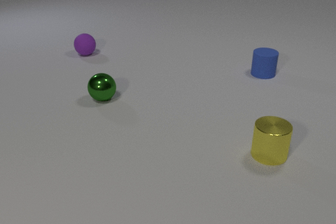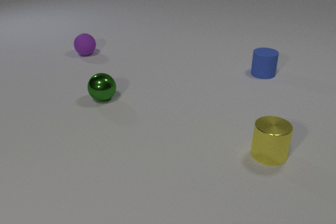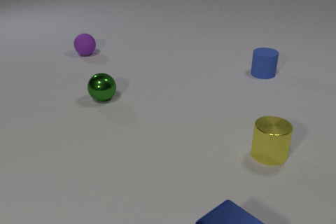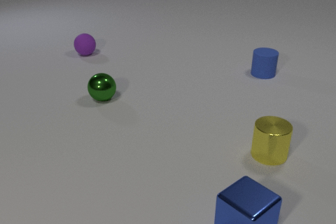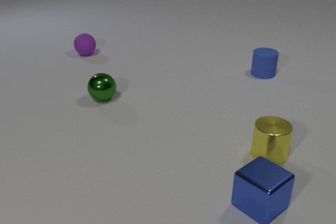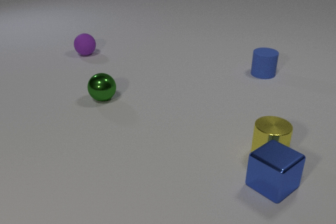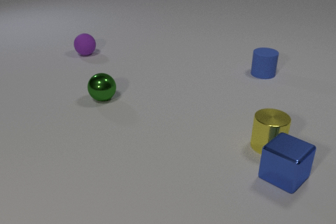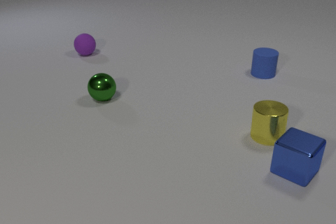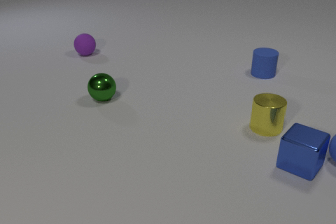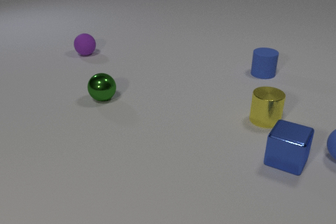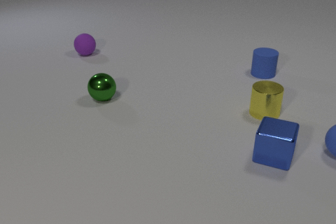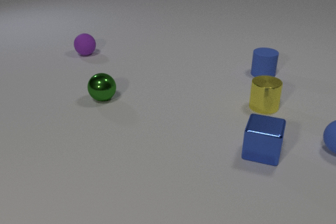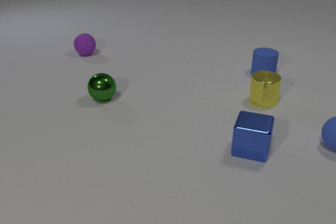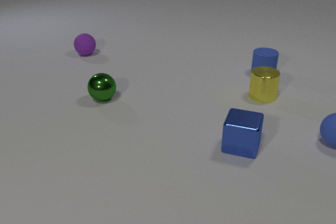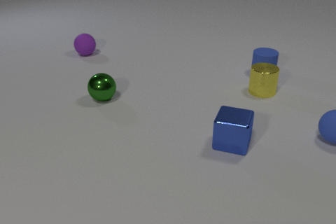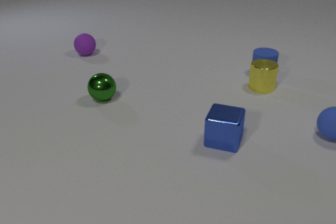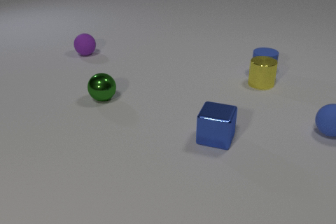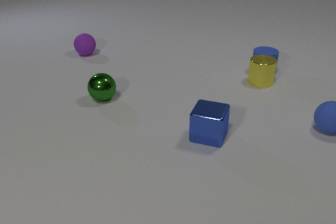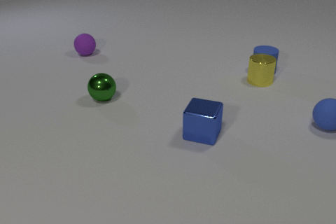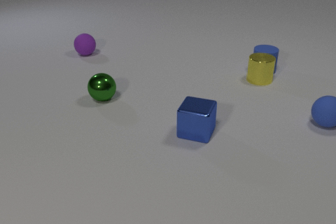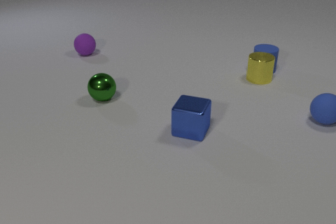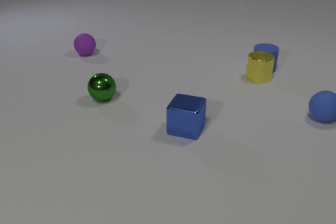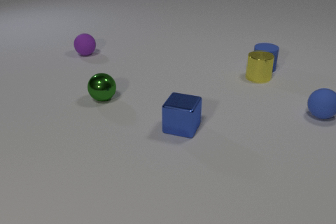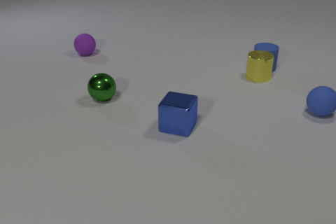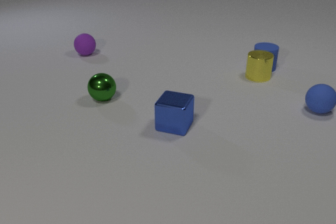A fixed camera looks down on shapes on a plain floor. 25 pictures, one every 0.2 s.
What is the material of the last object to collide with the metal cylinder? rubber.
How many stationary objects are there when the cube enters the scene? 4.
What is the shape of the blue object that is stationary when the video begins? cylinder.
0.0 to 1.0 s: The blue metal cube comes in at the bottom edge, slides away from the camera.
1.0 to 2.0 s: The blue metal cube slides away from the camera, spins so that its near face slides to the right, counterclockwise seen from above. The yellow metal cylinder slides away from the camera. The blue rubber sphere comes in at the right edge, rolls away from the camera and to the left. The blue metal cube and the yellow metal cylinder collide. The blue metal cube and the blue rubber sphere collide.
2.0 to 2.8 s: The blue metal cube slides to the left. The yellow metal cylinder slides away from the camera. The blue rubber sphere rolls away from the camera.
2.8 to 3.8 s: The blue metal cube slides to the left and away from the camera. The yellow metal cylinder slides away from the camera. The blue rubber cylinder slides away from the camera. The blue rubber sphere rolls away from the camera. The yellow metal cylinder and the blue rubber cylinder collide.
3.8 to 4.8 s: The blue metal cube slides to the left and away from the camera. The yellow metal cylinder slides away from the camera. The blue rubber cylinder slides away from the camera. The blue rubber sphere rolls away from the camera.
